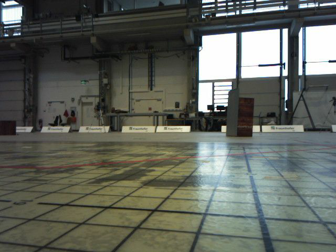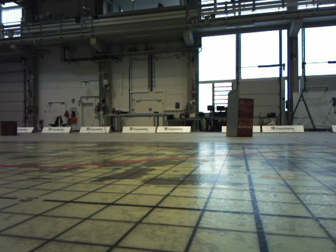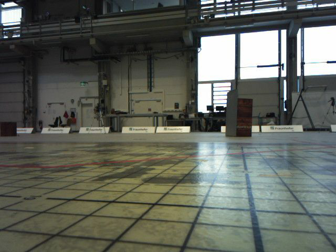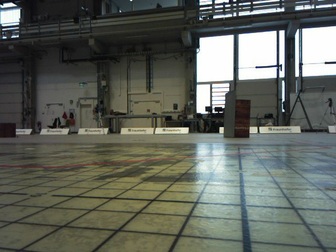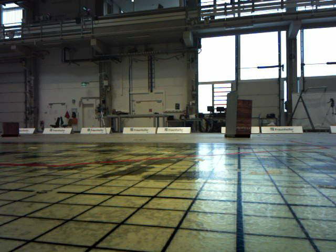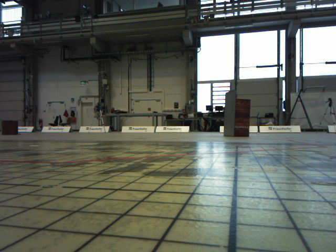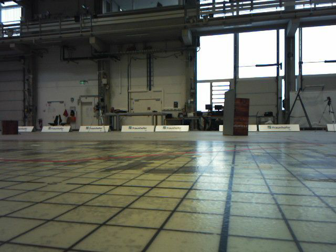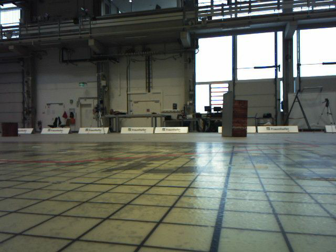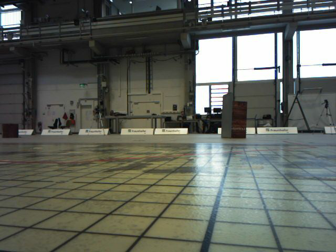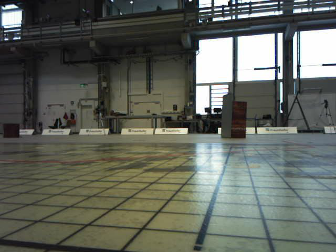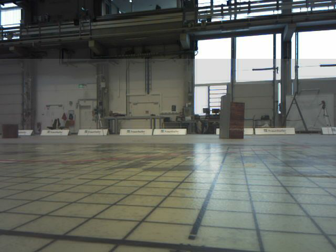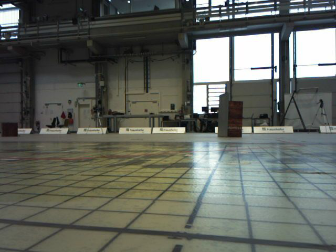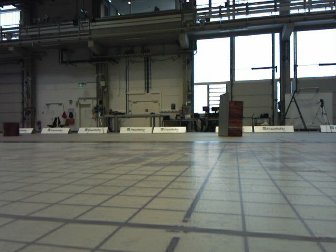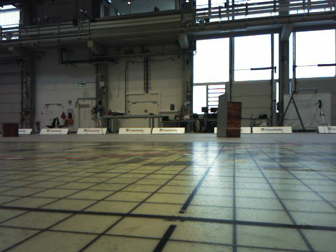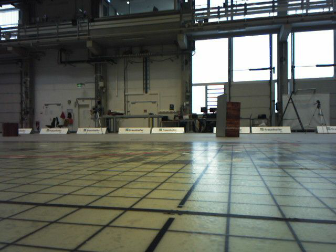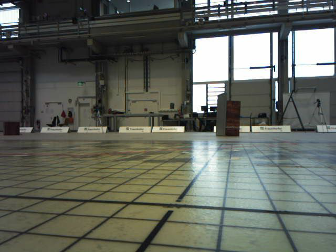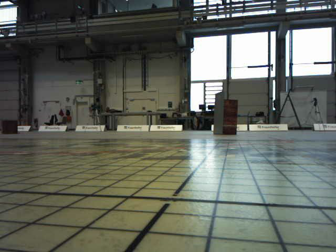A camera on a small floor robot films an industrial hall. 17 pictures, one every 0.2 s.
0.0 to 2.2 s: The camera travels backward, about 0.4 m, so what stands in front gets smaller.
2.2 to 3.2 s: The camera travels backward, about 0.2 m, so what stands in front gets smaller. It gains speed.
The film runs backward here.
